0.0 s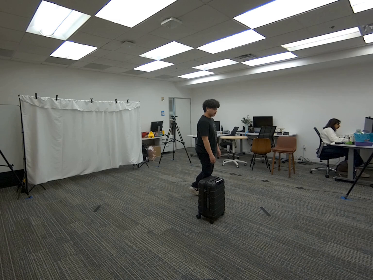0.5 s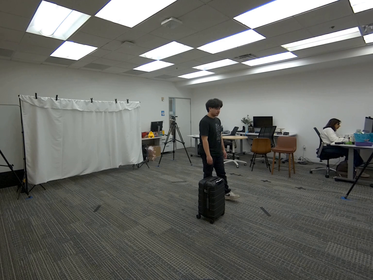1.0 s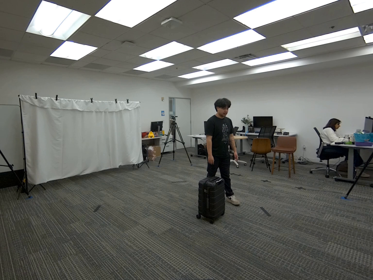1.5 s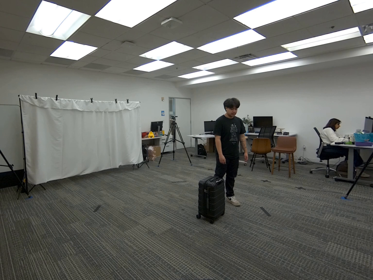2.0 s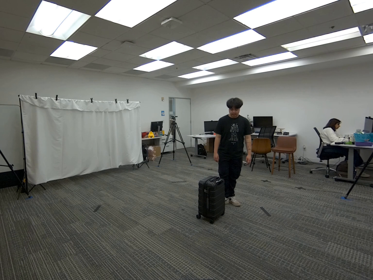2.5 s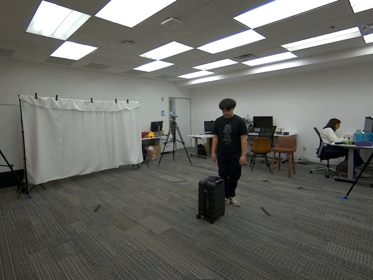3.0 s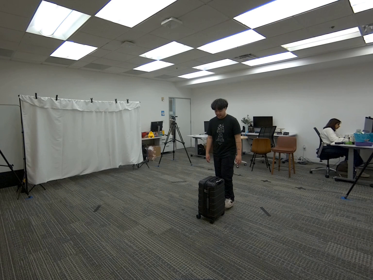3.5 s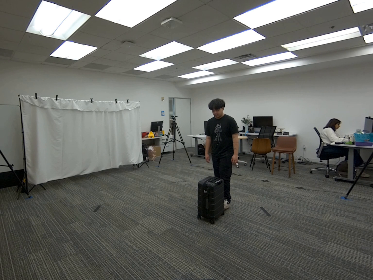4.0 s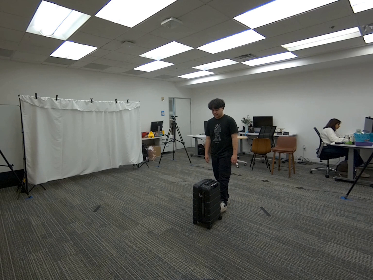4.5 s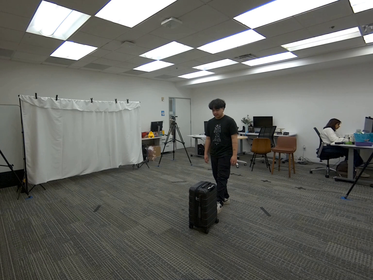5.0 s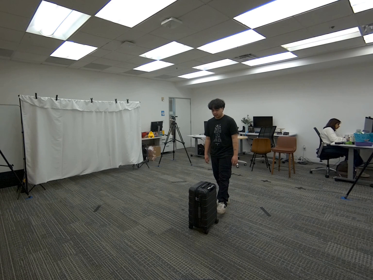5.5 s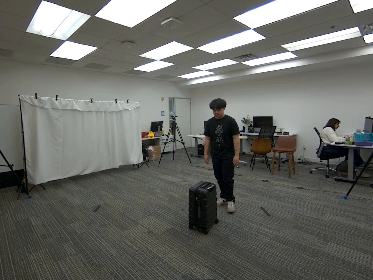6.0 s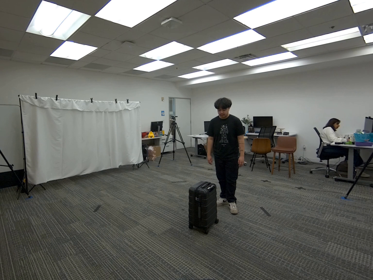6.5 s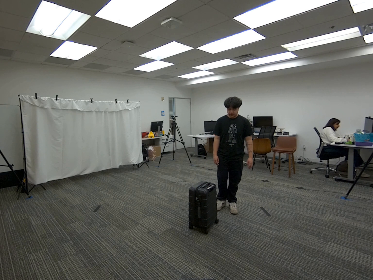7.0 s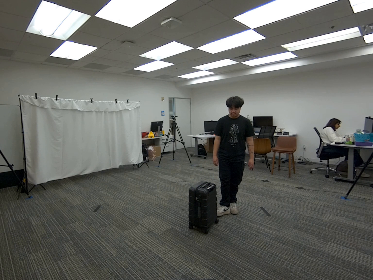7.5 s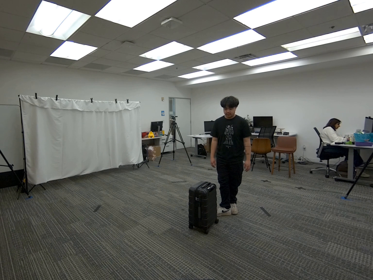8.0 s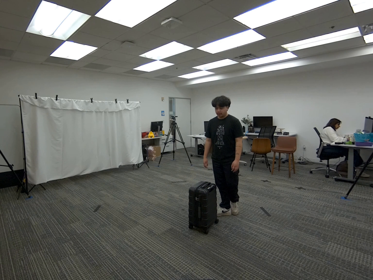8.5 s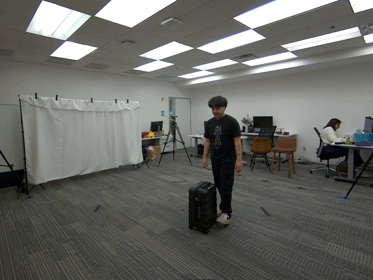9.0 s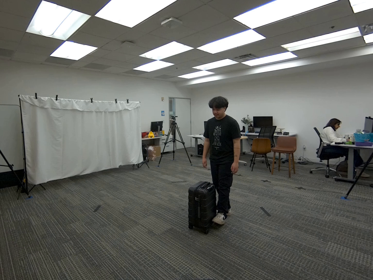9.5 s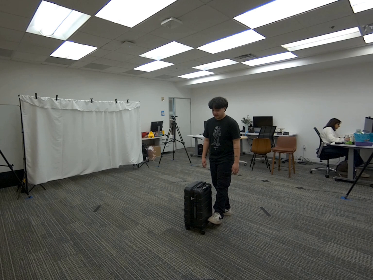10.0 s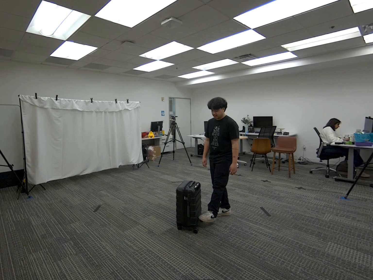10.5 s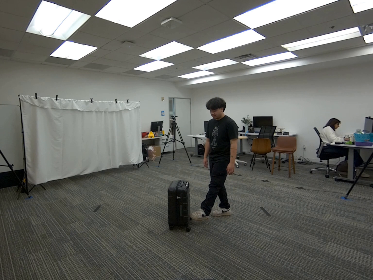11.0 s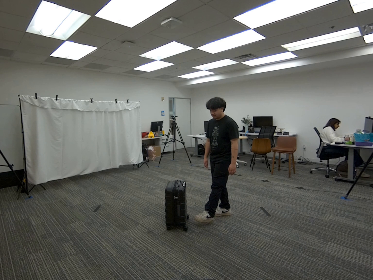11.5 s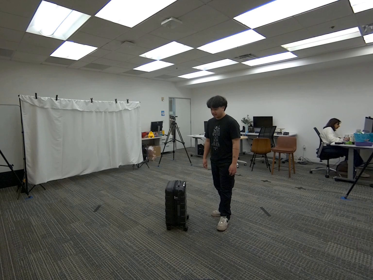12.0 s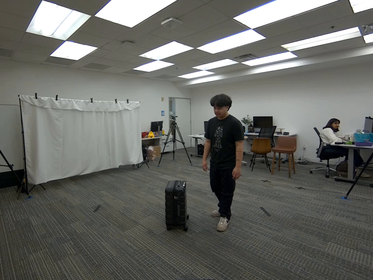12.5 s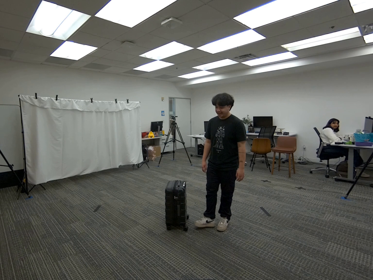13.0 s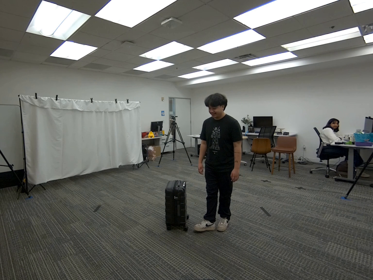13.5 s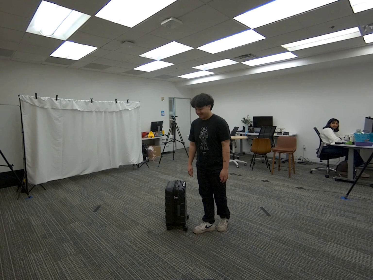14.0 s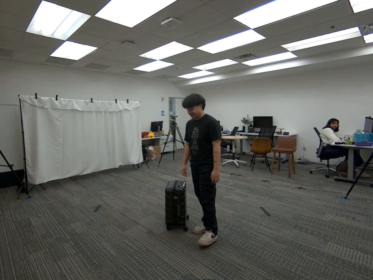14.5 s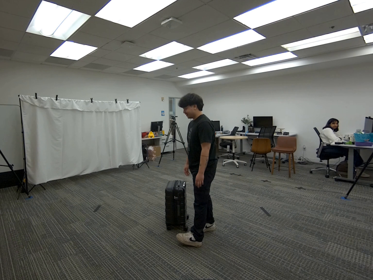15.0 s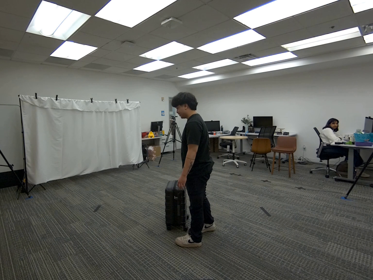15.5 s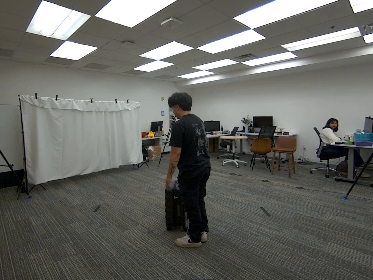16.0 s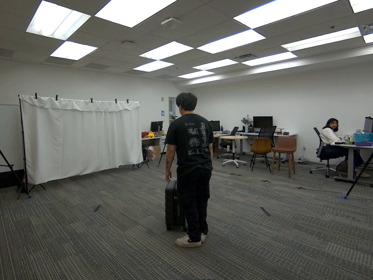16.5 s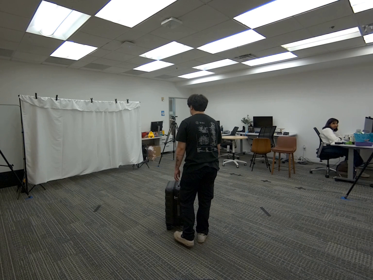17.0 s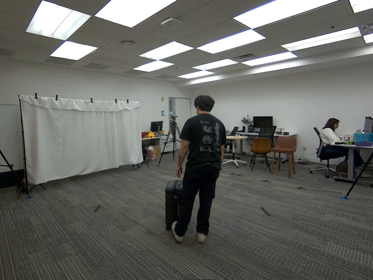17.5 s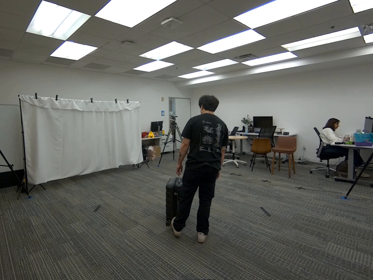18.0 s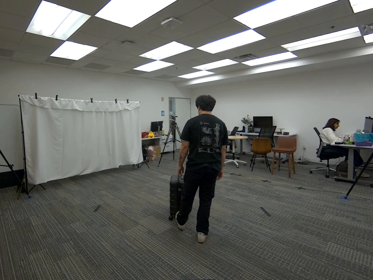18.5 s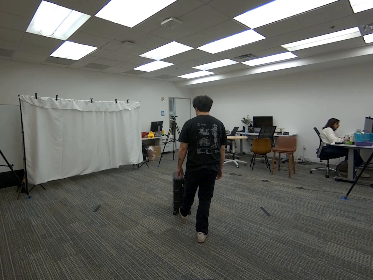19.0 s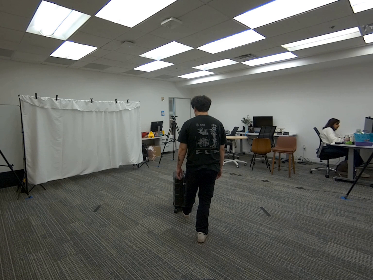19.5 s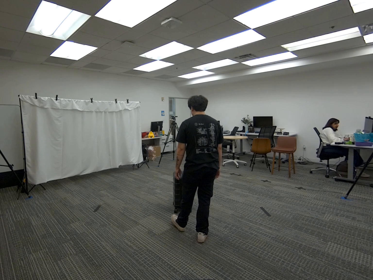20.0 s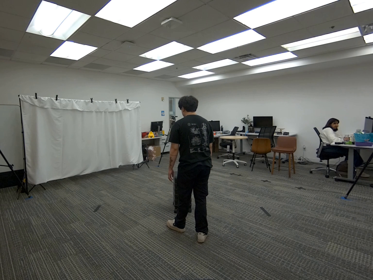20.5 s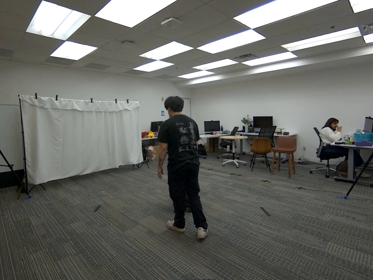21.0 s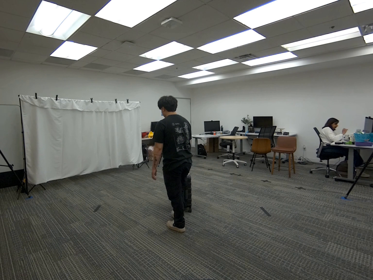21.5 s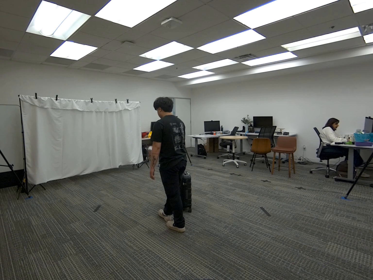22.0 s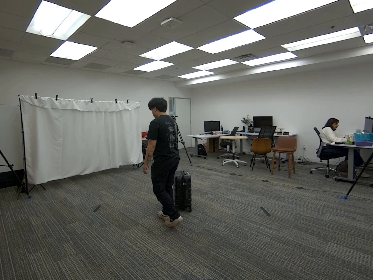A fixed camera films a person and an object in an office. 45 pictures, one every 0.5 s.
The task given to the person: Walk over to the luggage within the bounding area and using your left foot push the luggage within the bounding area. Step away when commplete.
